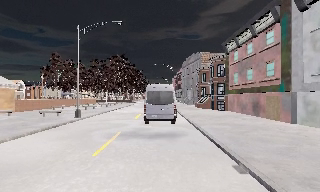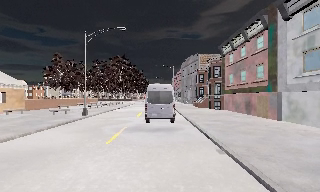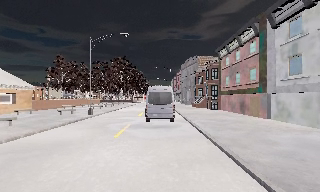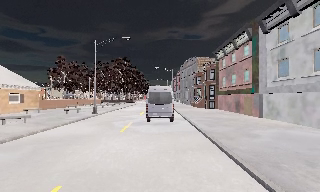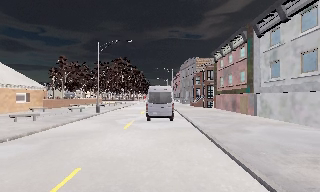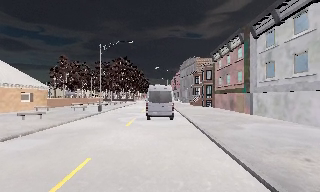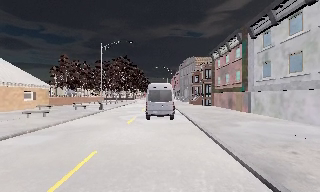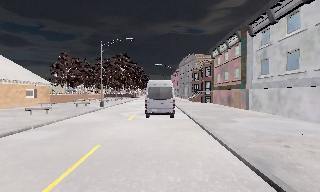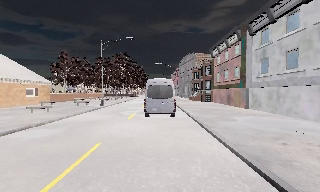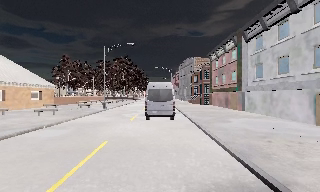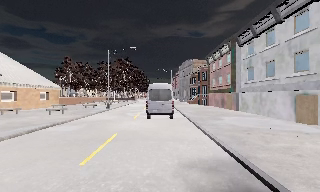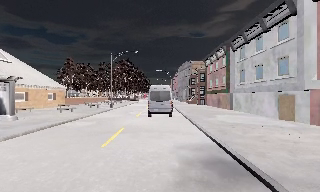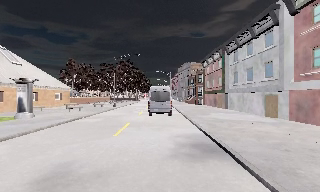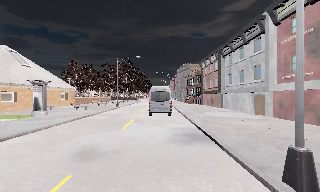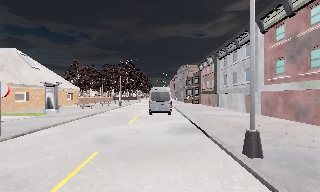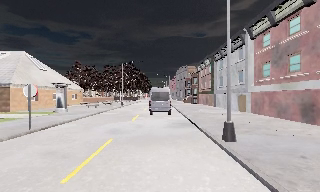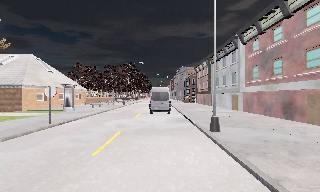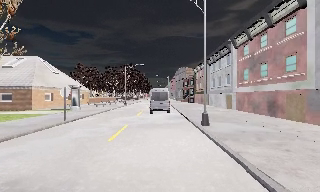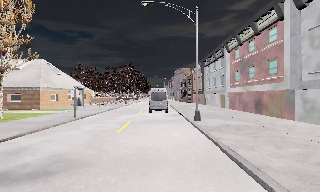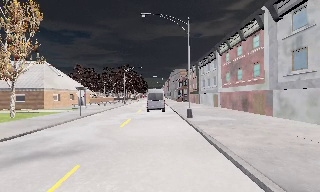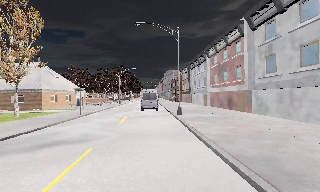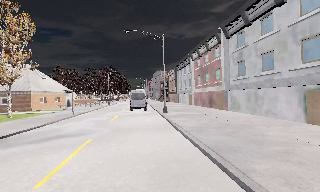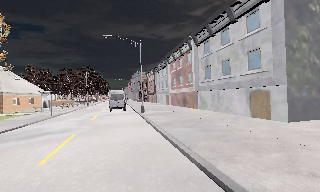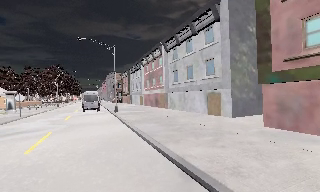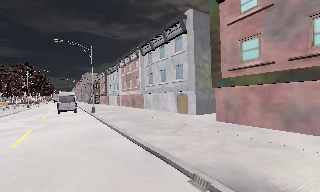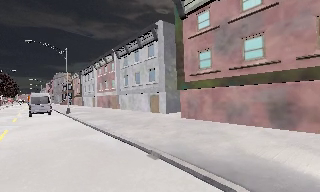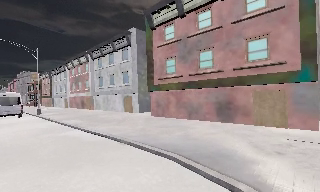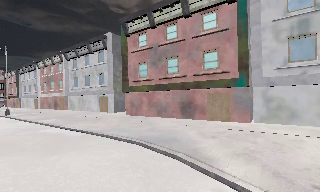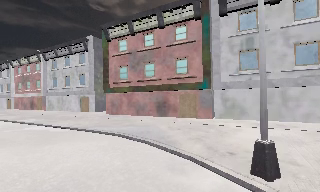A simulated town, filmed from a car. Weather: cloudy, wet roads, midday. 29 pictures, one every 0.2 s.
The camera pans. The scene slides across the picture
to the left.
The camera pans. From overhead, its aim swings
clockwise.
0.0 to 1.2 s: The camera travels backward, about 5 m, so what stands in front gets smaller. It loses speed.
1.2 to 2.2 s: The camera travels backward, about 4 m, so what stands in front gets smaller. It gains speed.
2.2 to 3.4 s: The camera travels backward, about 9 m, so what stands in front gets smaller.
3.4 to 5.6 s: The camera pans to its right, which is clockwise from overhead, by about 60 degrees. It travels backward, about 17 m.
The film runs backward here.
